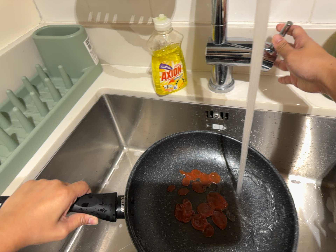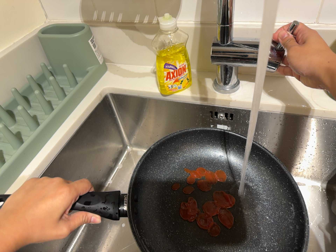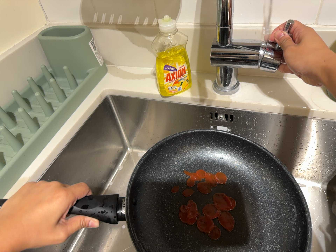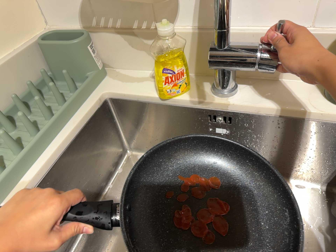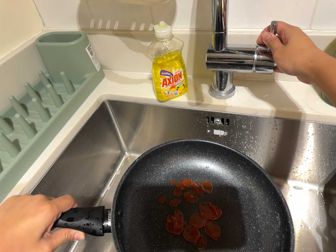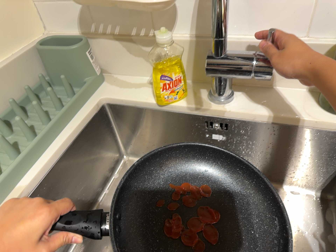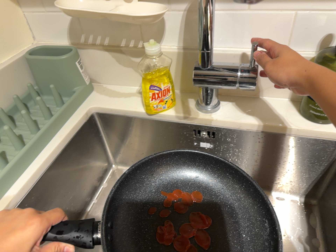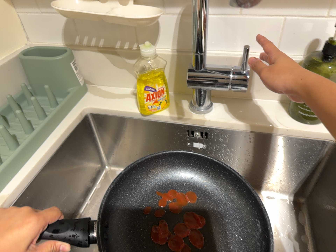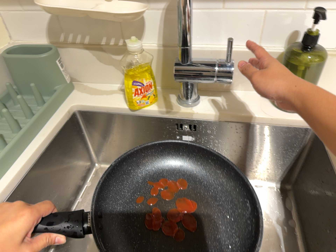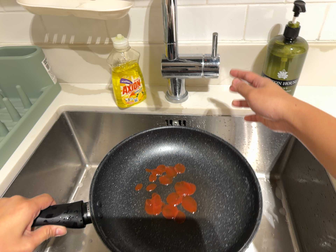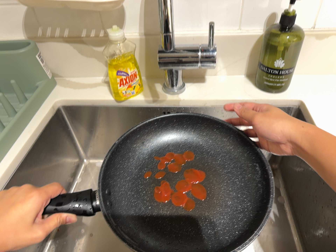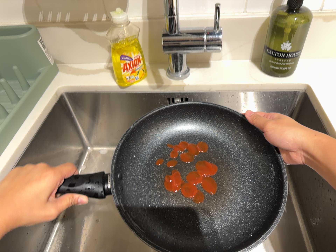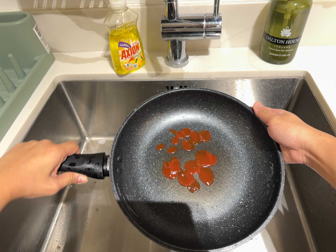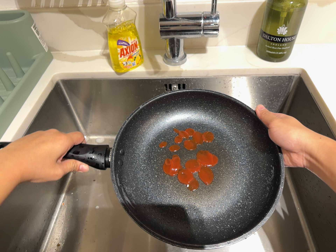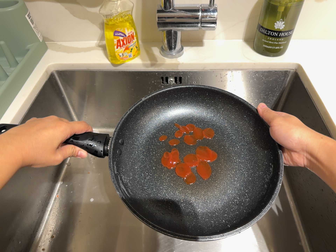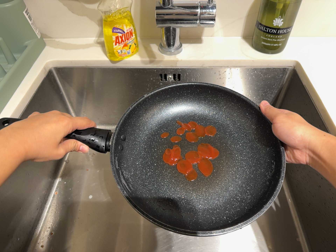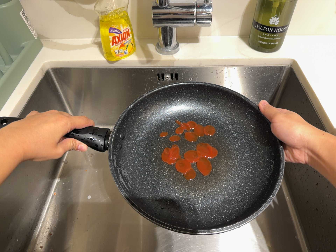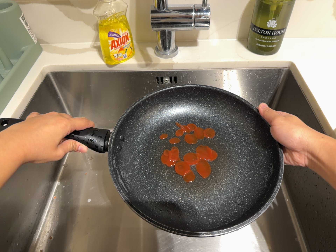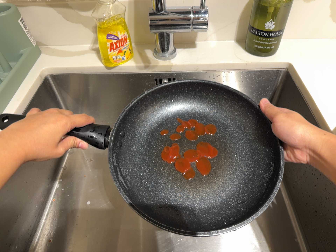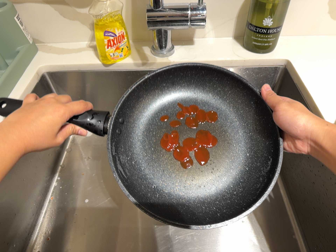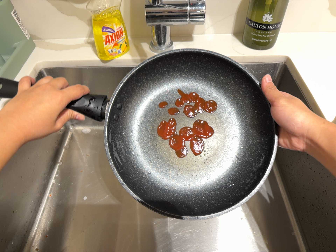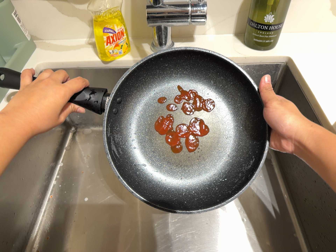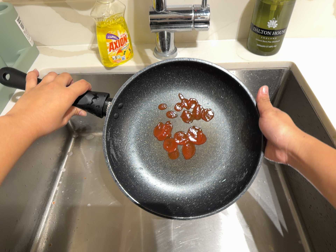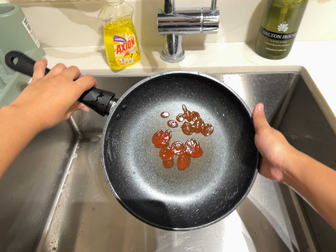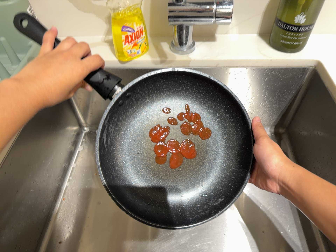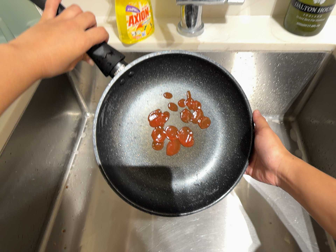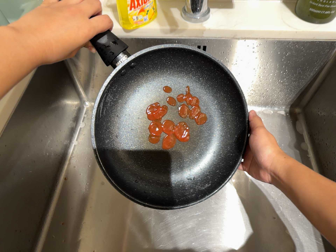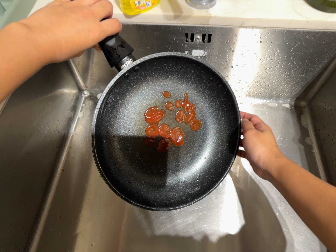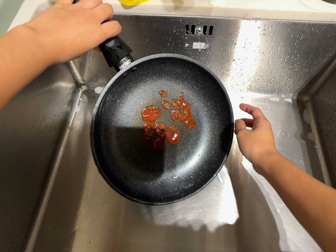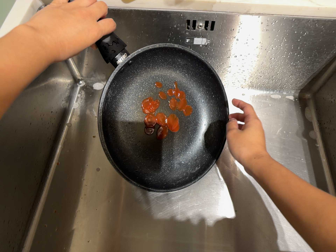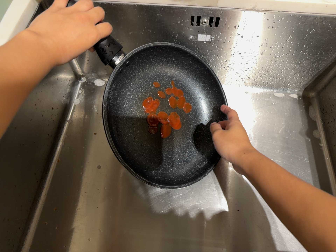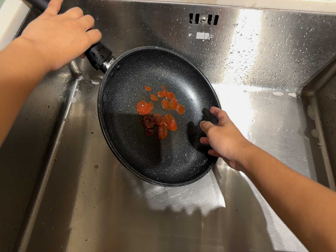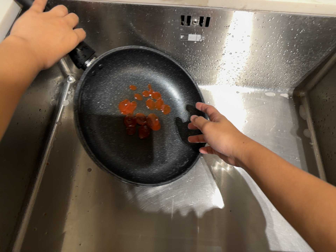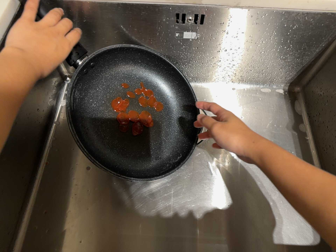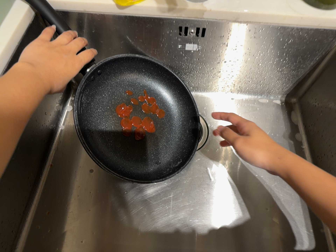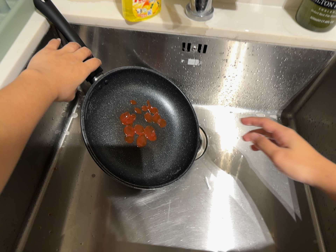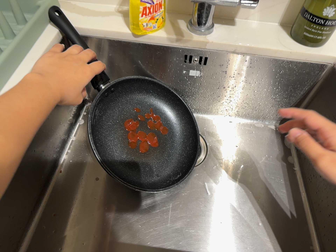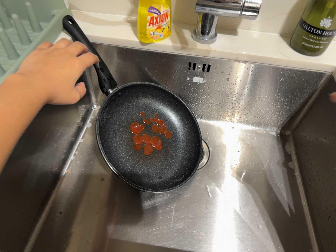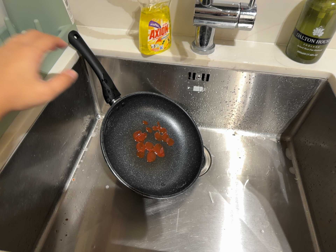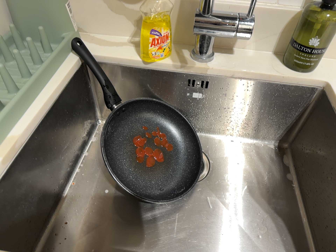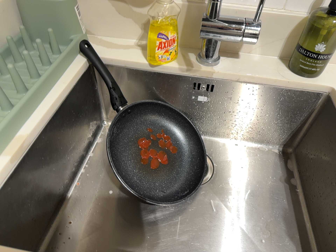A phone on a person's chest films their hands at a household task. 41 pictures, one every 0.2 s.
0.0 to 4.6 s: The scene slides to the left, as the camera pans about 15 degrees to its right. It travels to its left and toward the bottom of its view, about 8 cm.
4.6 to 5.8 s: The camera travels forward, about 10 cm, so what stands in front looms larger. Its aim tips toward the bottom of its view by about 15 degrees, and the scene shifts upward.
5.8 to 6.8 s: The camera shifts only a little, or ends up much as it began.
6.8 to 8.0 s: The camera travels backward, about 12 cm, so what stands in front gets smaller. Its aim tips toward the top of its view by about 15 degrees, and the scene shifts downward.
The film runs backward here.
